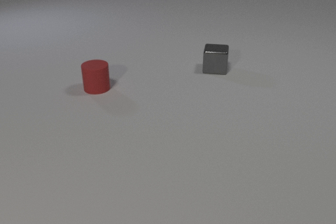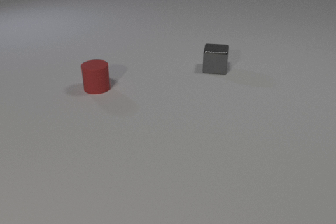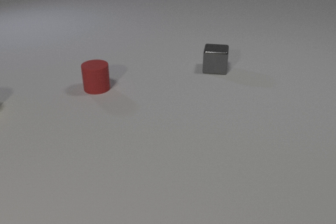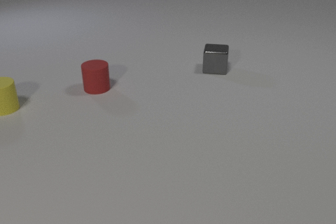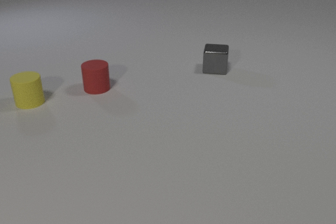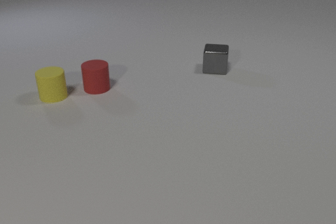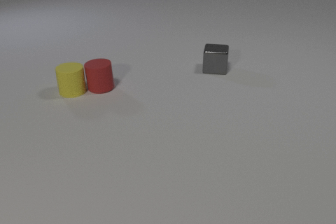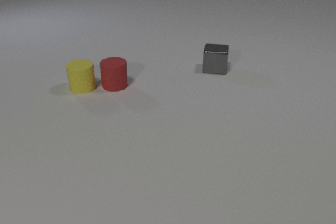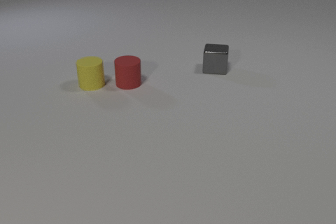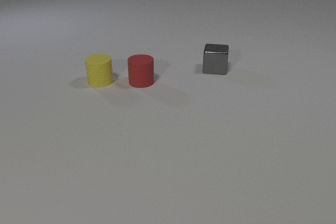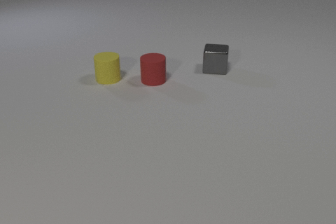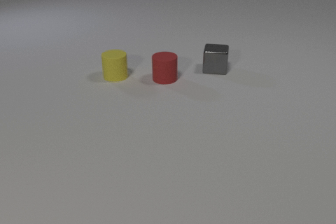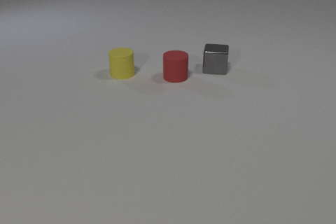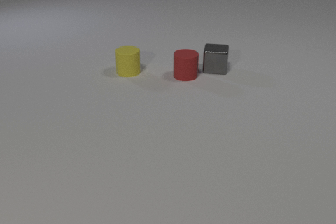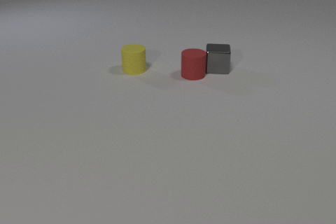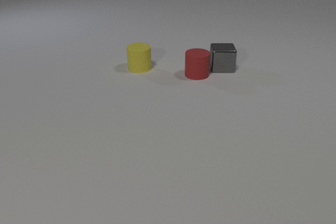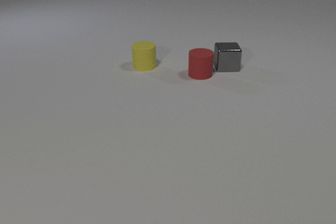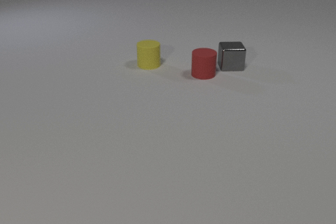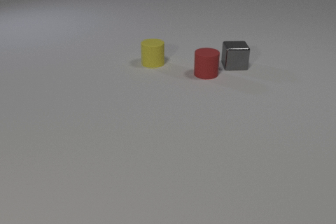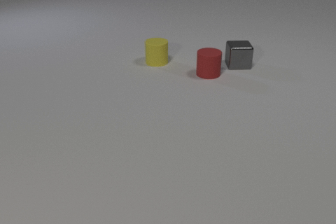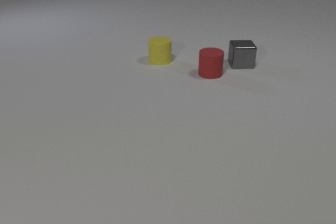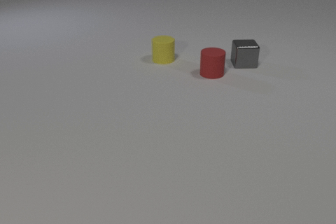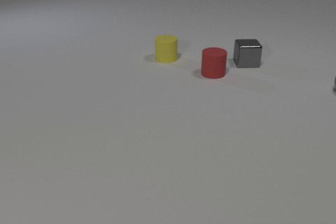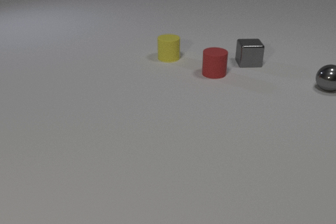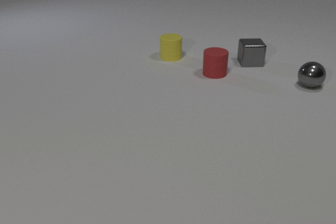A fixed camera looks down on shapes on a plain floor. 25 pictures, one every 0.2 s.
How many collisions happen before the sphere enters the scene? 2.
Are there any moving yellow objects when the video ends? yes.
What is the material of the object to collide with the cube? rubber.
0.0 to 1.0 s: The yellow rubber cylinder comes in at the left edge, slides to the right.
1.0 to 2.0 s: The yellow rubber cylinder slides to the right and away from the camera. The red rubber cylinder slides to the right. The yellow rubber cylinder and the red rubber cylinder collide.
2.0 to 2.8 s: The yellow rubber cylinder slides to the right and away from the camera. The red rubber cylinder slides to the right. The red rubber cylinder and the gray metal cube collide.
2.8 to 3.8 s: The yellow rubber cylinder slides to the right and away from the camera. The red rubber cylinder slides to the right. The gray metal cube slides to the right and away from the camera.
3.8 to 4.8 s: The yellow rubber cylinder slides to the right and away from the camera. The red rubber cylinder slides to the right. The gray metal sphere comes in at the right edge, rolls to the left. The gray metal cube slides to the right and away from the camera.
